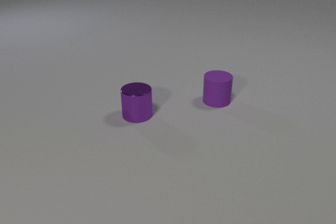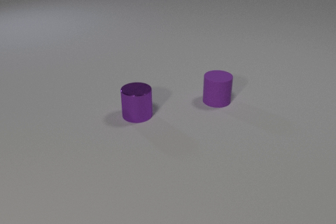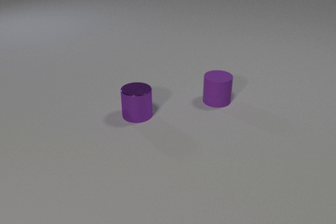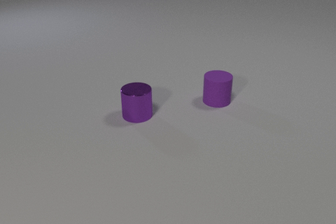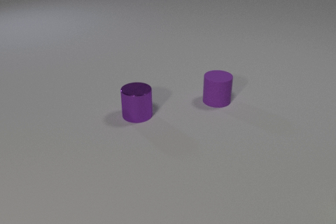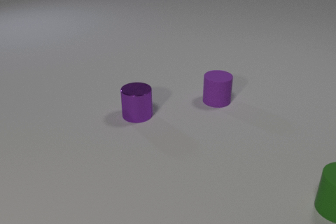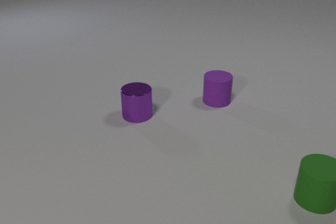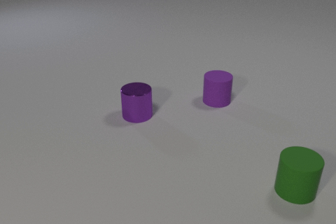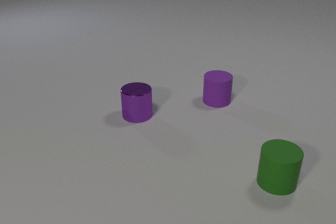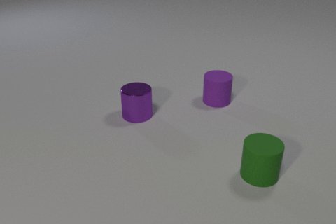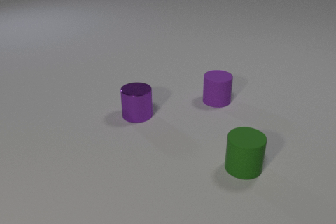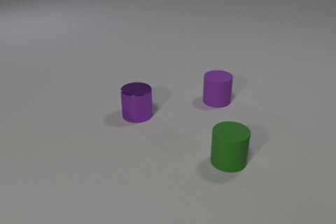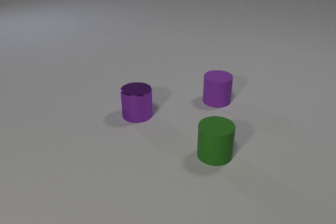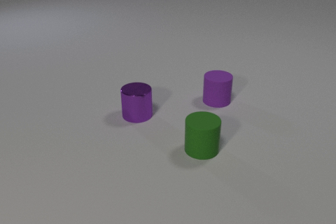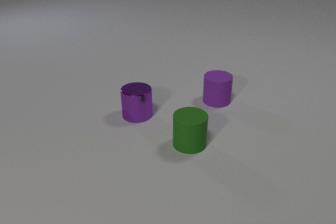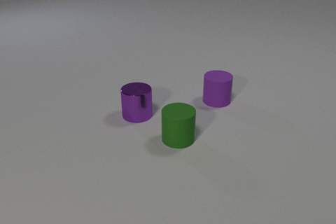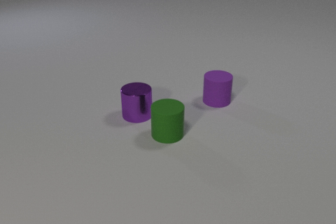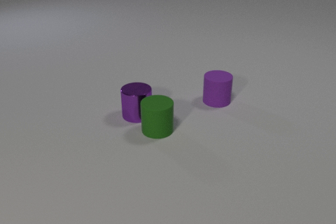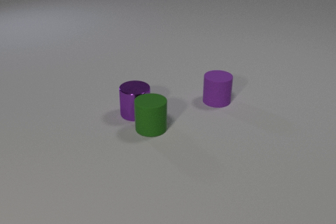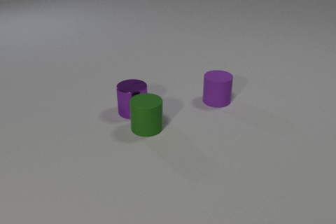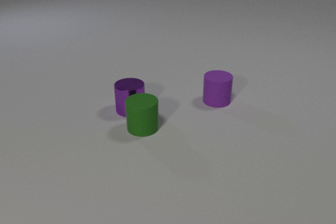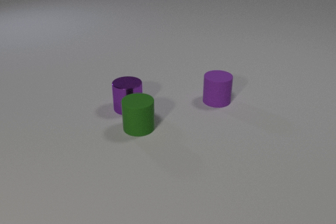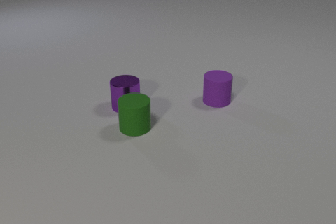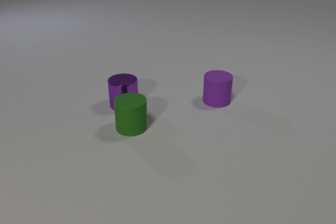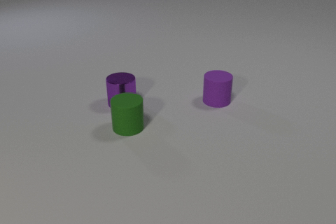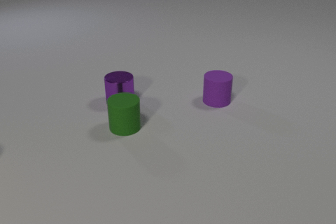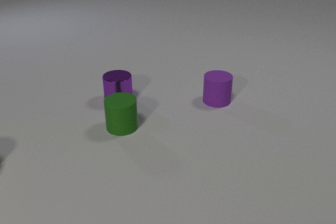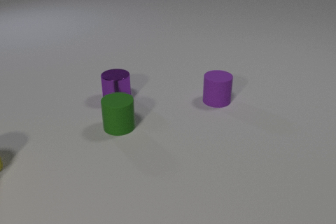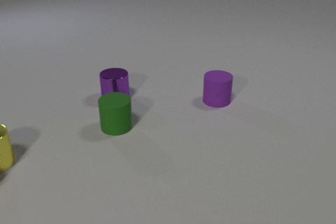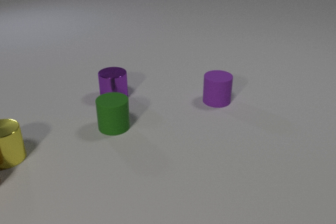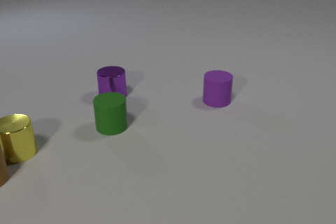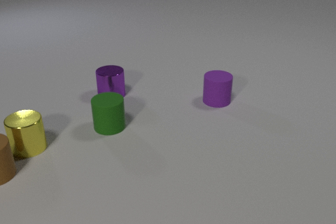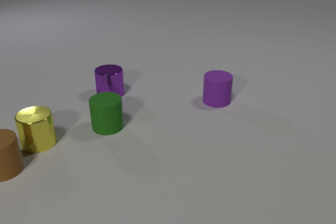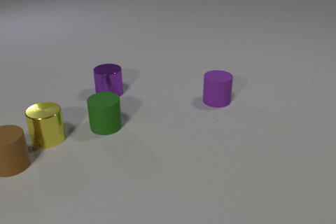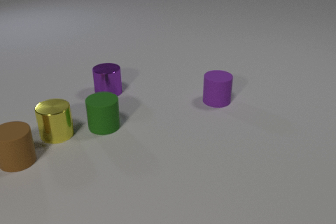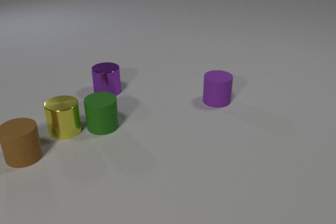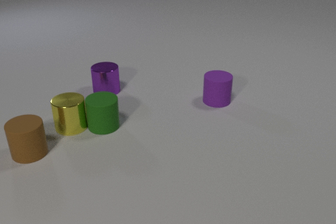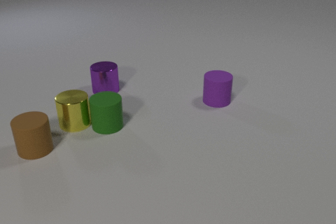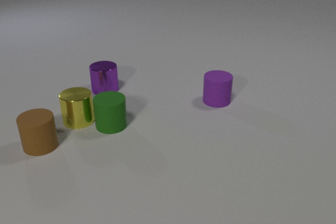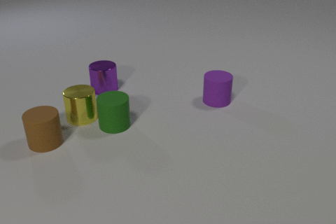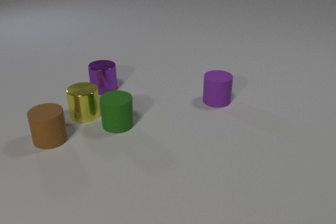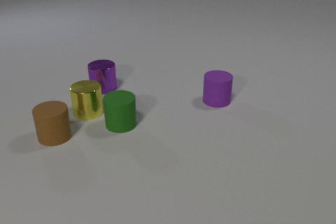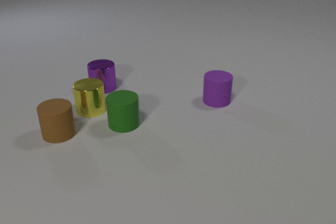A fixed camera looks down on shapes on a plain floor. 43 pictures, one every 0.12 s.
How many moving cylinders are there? 4.
What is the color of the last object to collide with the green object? yellow.
How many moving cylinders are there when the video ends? 4.
0.00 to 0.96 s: The green rubber cylinder comes in at the right edge, slides to the left.
0.96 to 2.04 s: The green rubber cylinder slides to the left and away from the camera.
2.04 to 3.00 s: The green rubber cylinder slides to the left. The purple metal cylinder slides away from the camera and to the left. The green rubber cylinder and the purple metal cylinder collide.
3.00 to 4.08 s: The green rubber cylinder slides to the left. The purple metal cylinder slides away from the camera and to the left. The yellow metal cylinder comes in at the left edge, slides to the right and away from the camera. The brown rubber cylinder comes in at the left edge, slides to the right and away from the camera.
4.08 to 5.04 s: The green rubber cylinder slides to the right. The purple metal cylinder slides away from the camera. The yellow metal cylinder slides away from the camera and to the right. The brown rubber cylinder slides to the right and away from the camera. The green rubber cylinder and the yellow metal cylinder collide.
